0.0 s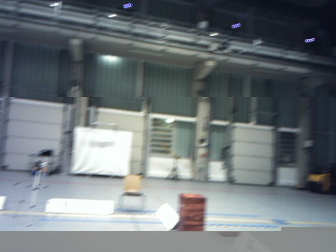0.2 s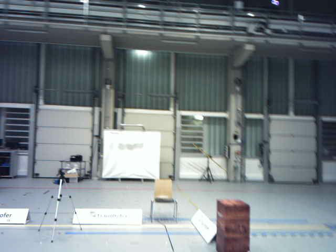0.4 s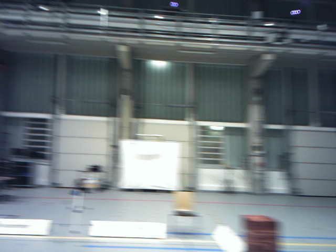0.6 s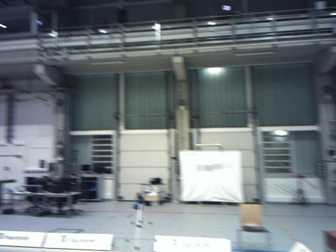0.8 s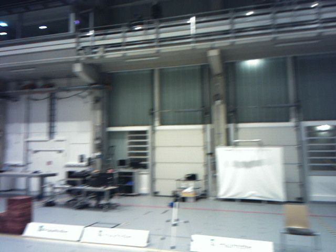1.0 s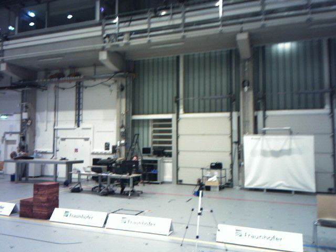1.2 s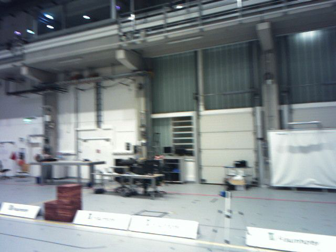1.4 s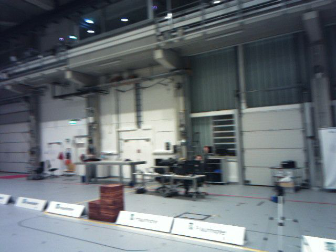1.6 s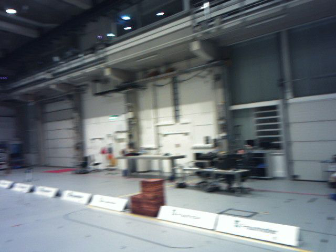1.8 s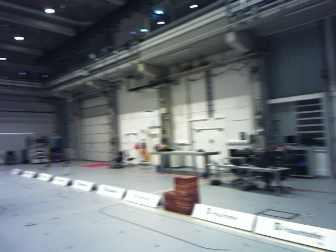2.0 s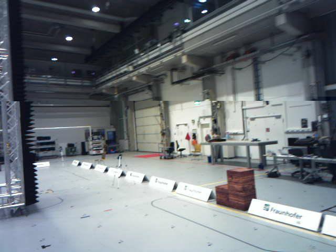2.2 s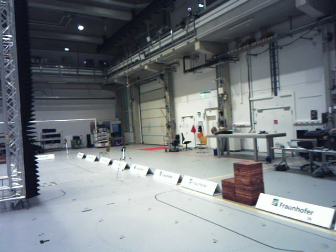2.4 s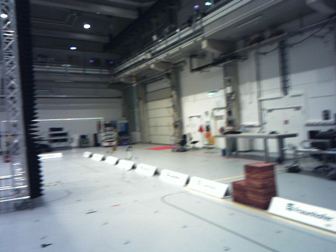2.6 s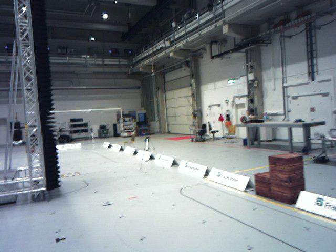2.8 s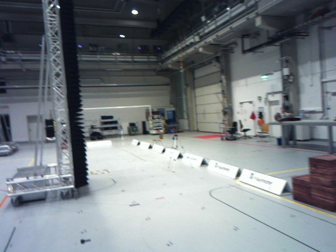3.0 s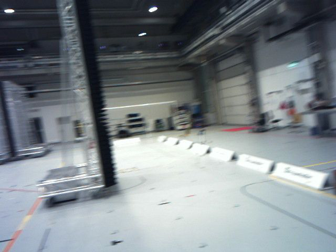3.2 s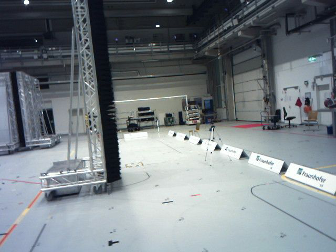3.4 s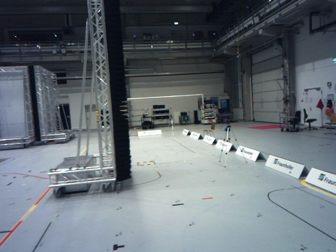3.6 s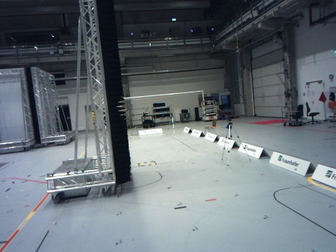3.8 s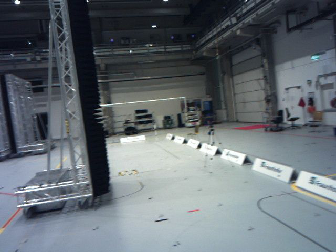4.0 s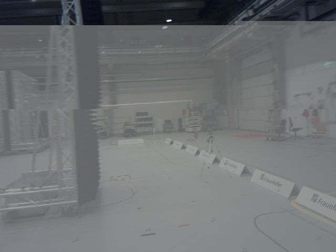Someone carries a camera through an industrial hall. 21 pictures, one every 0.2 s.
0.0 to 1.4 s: The camera swings to its left by about 40 degrees, and the scene slides to the right. It travels forward, about 2 m. It loses speed.
1.4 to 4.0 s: The scene slides to the right, as the camera pans about 50 degrees to its left. It travels forward, about 3.4 m.
The film runs forward here.
